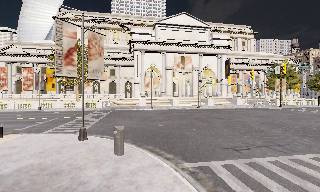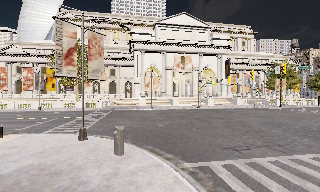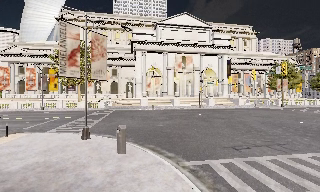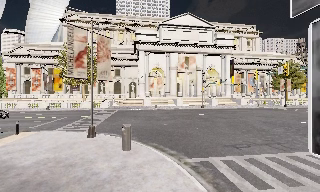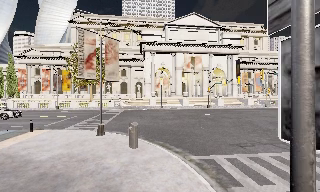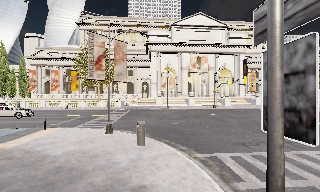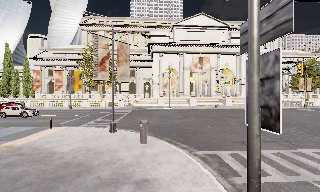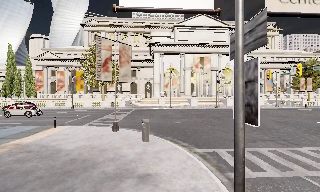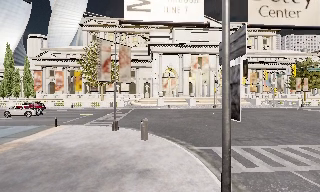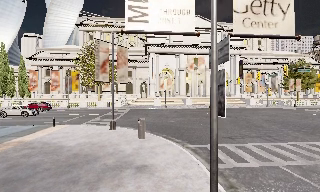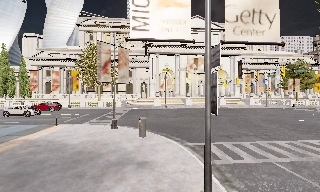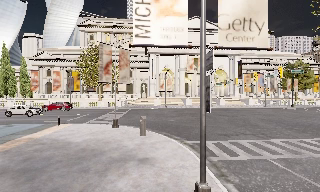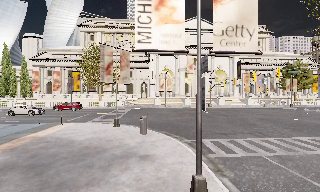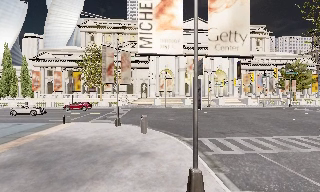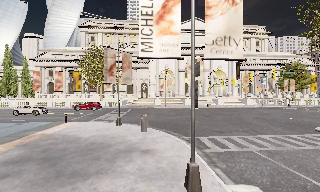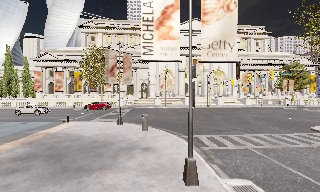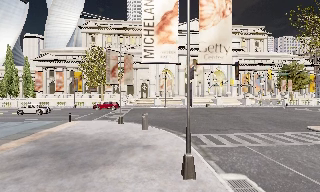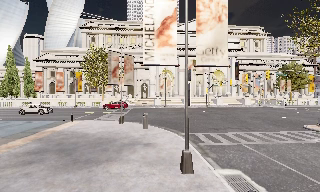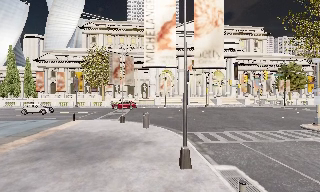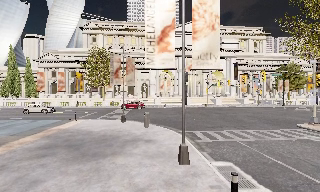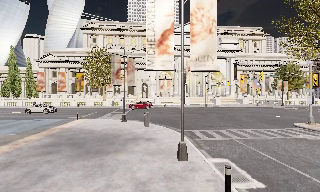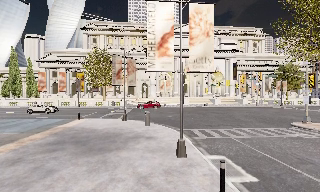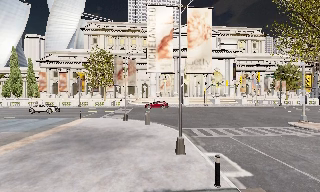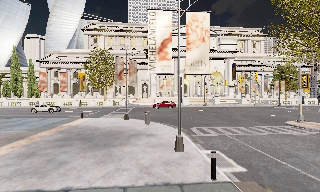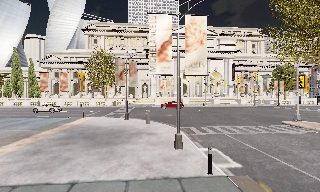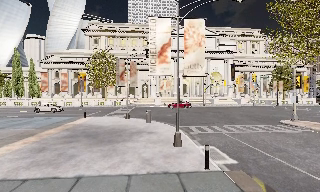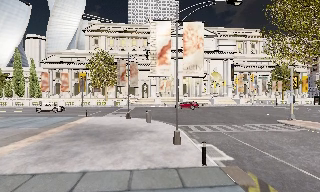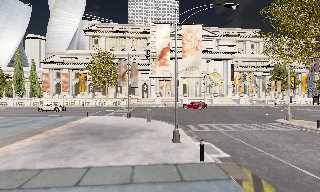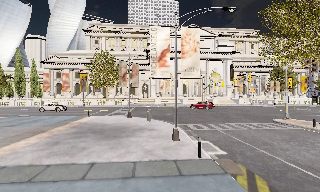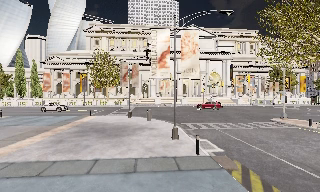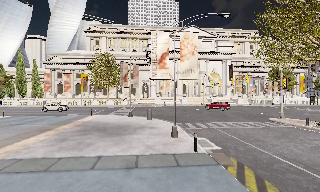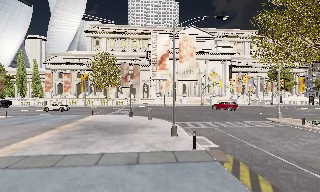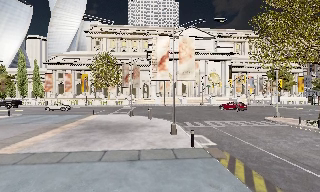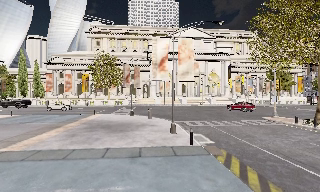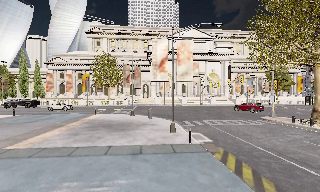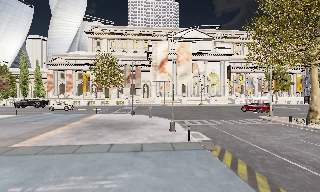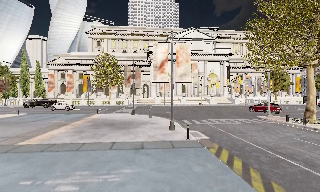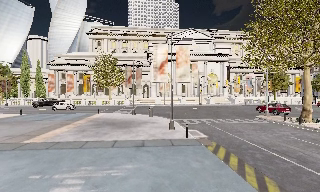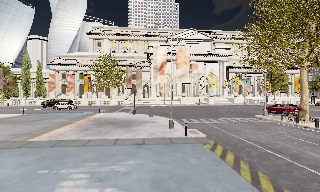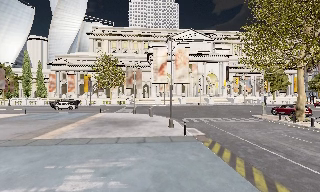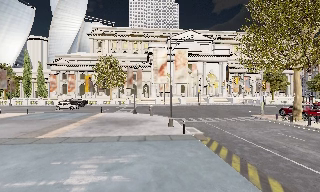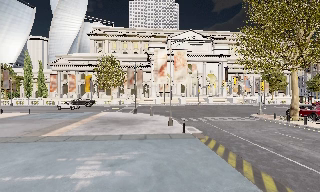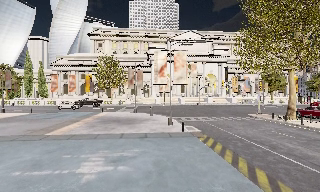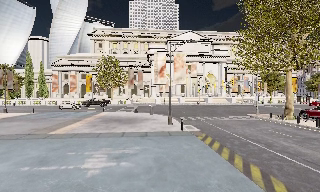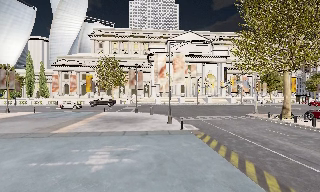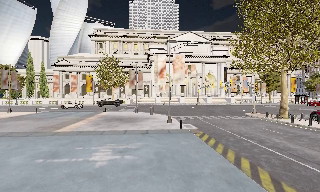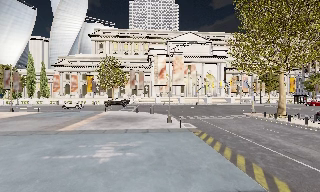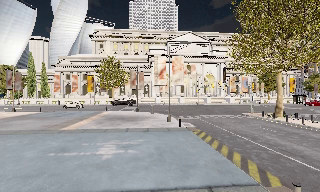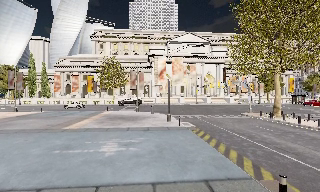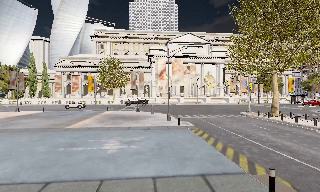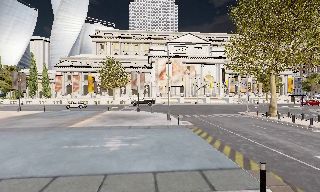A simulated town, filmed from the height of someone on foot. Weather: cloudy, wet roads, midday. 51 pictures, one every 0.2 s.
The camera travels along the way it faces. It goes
backward.
0.0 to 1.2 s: The camera travels backward, about 1.5 m, so what stands in front gets smaller. It gains speed.
1.2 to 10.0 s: The camera travels backward, about 15 m, so what stands in front gets smaller.
The film runs backward here.
